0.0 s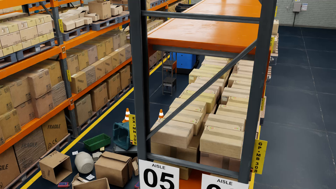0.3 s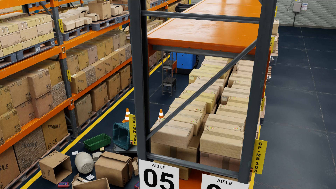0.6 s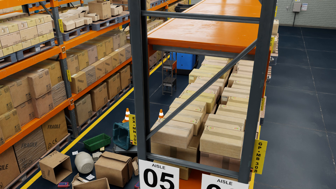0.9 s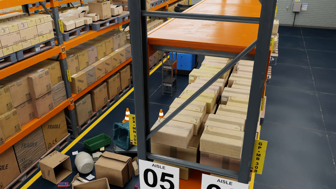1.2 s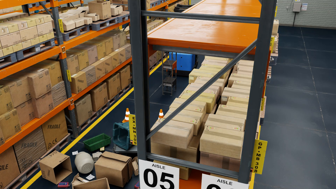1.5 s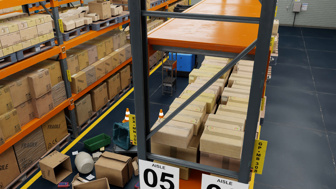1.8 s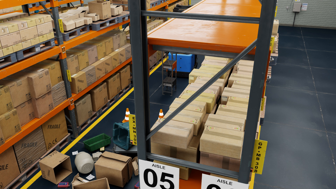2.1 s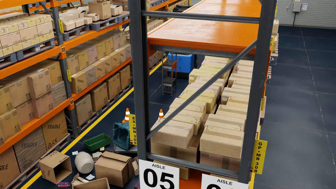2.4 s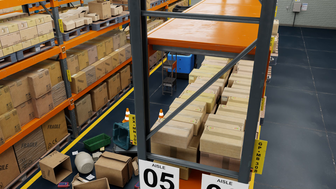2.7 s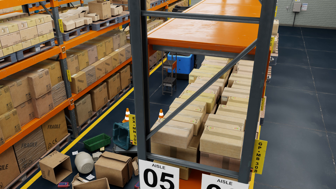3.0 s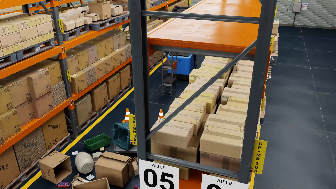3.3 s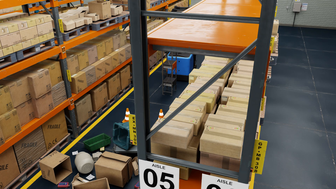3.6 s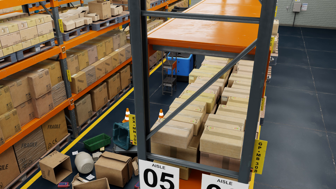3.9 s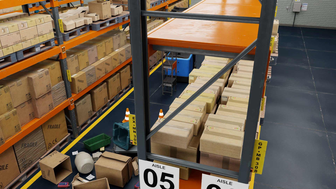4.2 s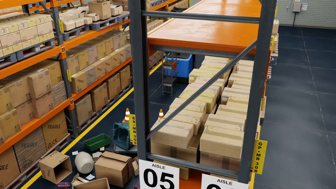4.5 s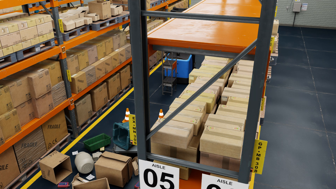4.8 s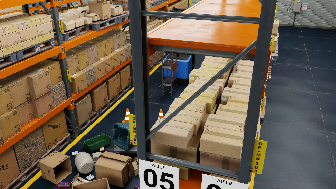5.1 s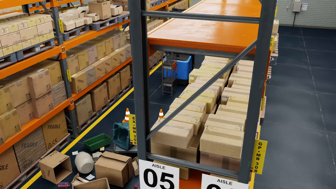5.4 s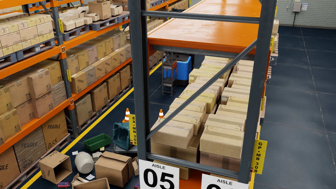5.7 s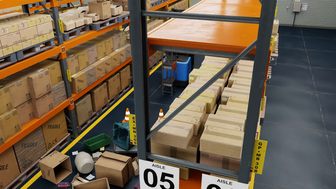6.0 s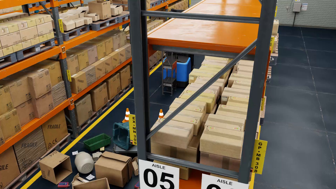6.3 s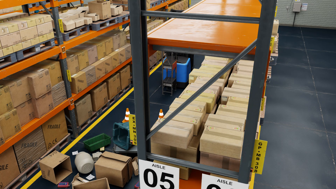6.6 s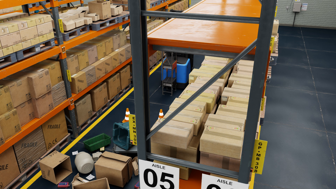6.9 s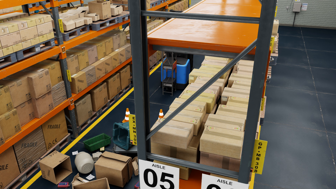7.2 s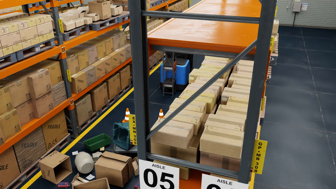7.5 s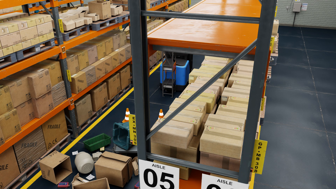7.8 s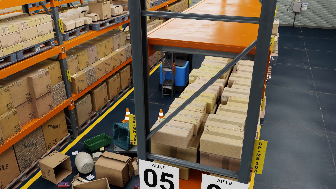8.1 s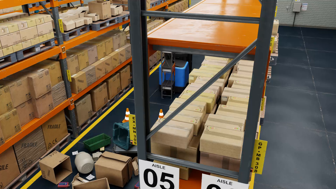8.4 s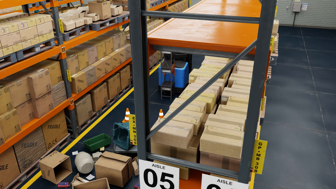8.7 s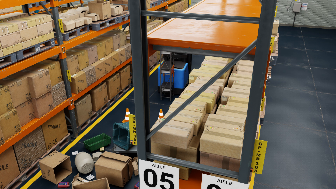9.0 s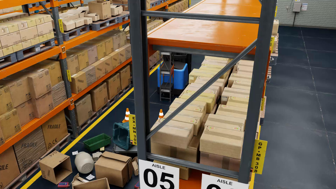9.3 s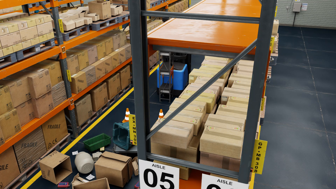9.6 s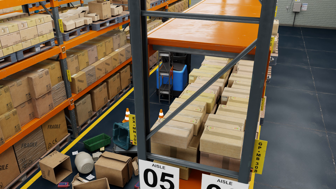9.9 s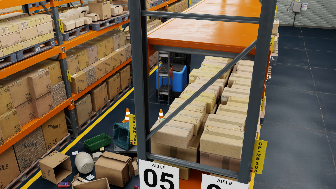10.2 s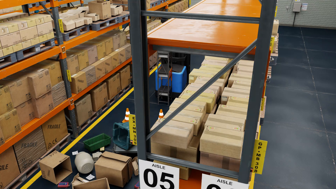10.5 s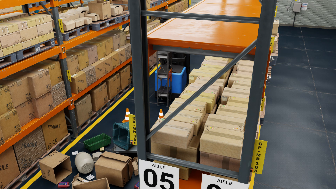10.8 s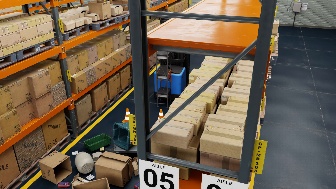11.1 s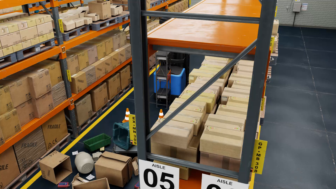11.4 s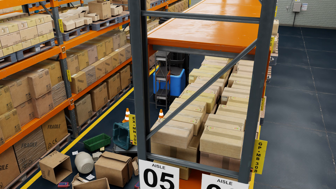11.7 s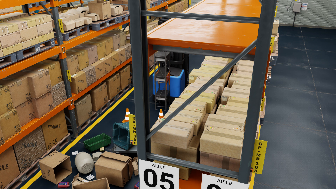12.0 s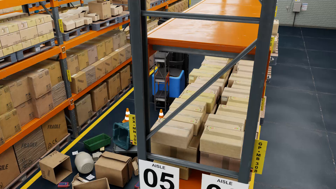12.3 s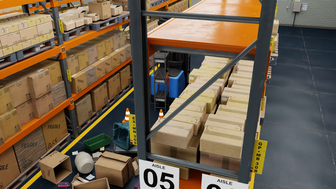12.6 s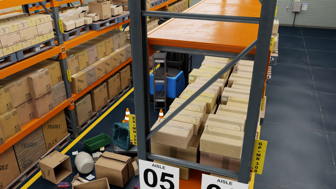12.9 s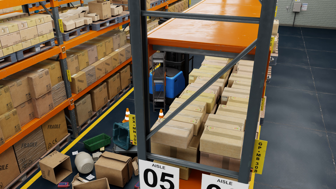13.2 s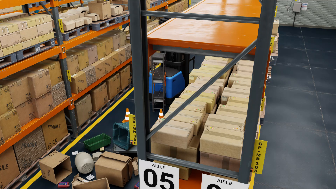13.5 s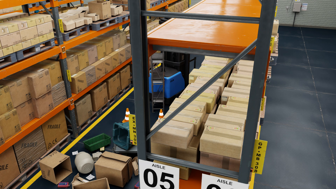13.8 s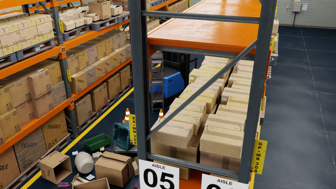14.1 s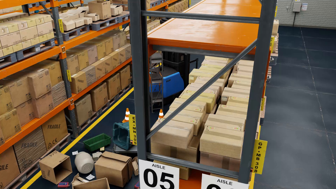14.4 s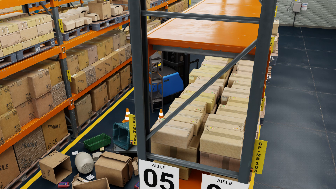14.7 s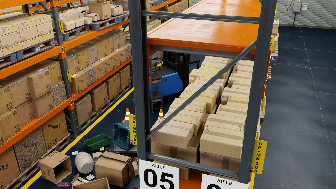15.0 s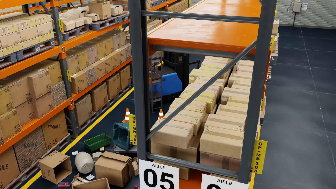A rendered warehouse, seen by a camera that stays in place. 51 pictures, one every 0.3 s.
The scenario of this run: A forklift runs into an object in its way.
